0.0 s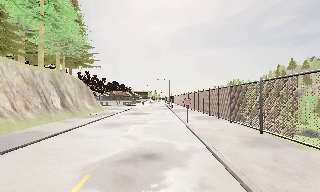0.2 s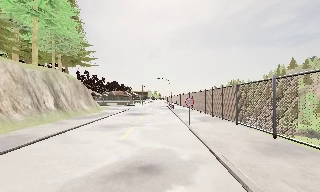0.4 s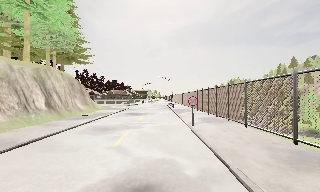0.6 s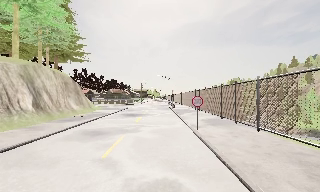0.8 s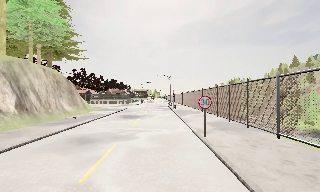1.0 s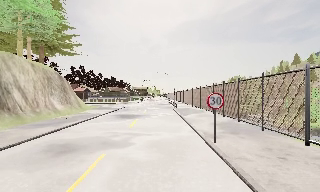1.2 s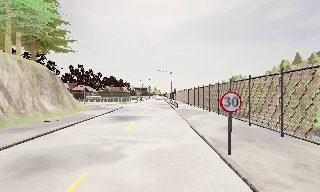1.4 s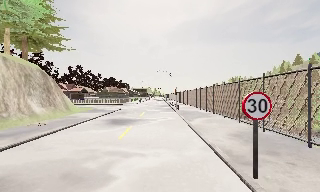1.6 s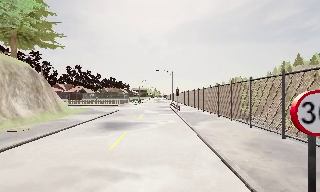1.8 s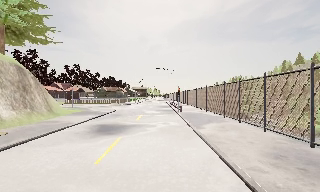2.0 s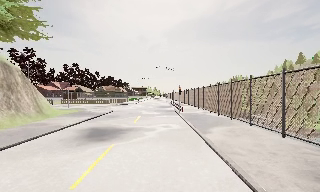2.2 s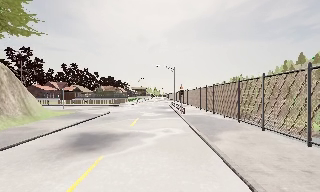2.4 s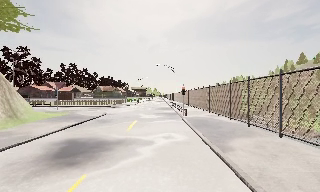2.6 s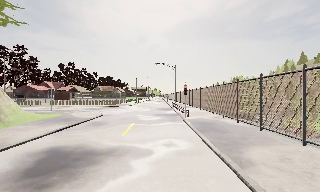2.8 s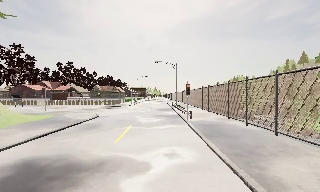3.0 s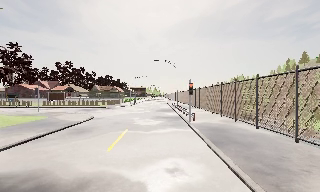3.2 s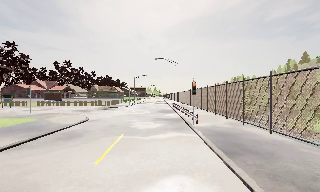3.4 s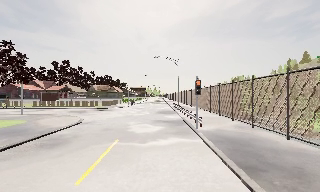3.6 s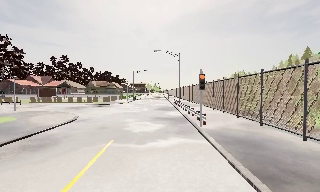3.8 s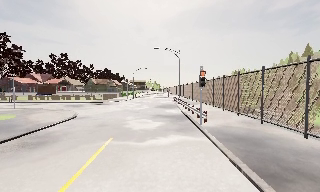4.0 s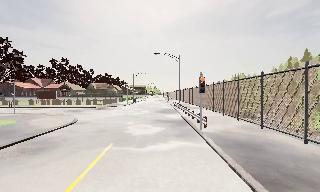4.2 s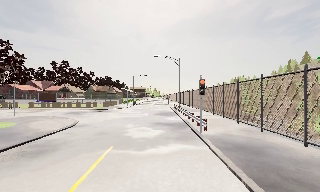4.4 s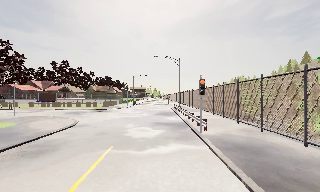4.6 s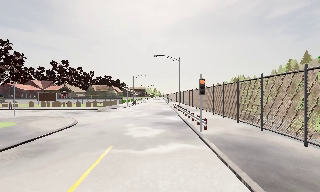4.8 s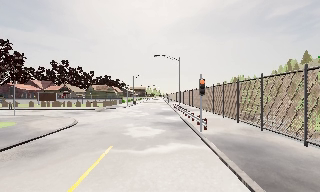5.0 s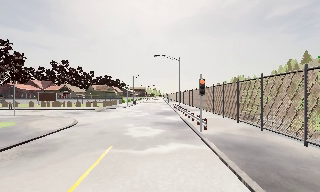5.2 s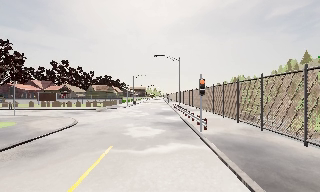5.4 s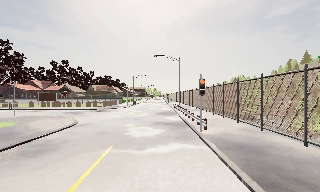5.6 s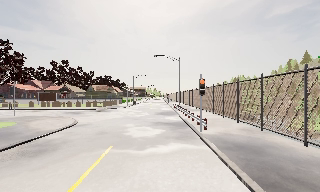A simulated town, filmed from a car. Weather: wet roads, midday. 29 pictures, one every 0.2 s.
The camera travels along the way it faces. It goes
forward.
0.0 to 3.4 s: The camera travels forward, about 25 m, so what stands in front looms larger.
3.4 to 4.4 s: The camera travels forward, about 1 m, so what stands in front looms larger. It loses speed.
4.4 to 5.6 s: The camera keeps its place and its aim.
The film runs forward here.
